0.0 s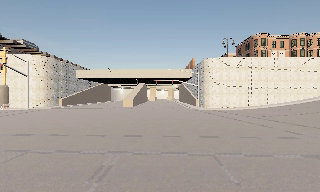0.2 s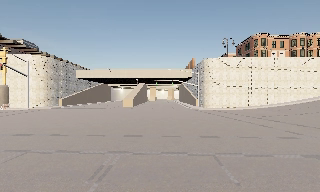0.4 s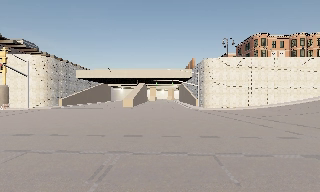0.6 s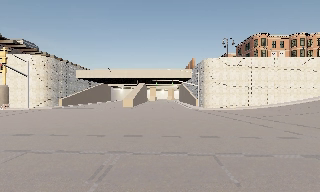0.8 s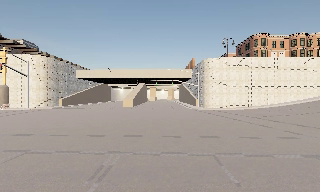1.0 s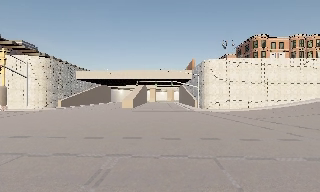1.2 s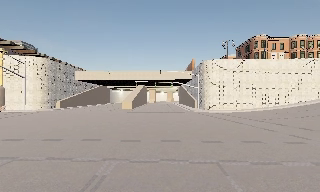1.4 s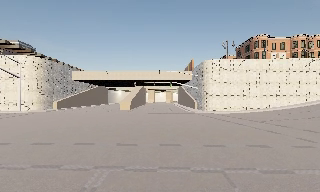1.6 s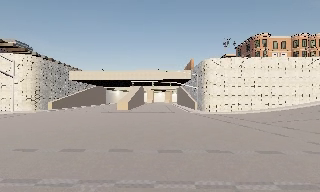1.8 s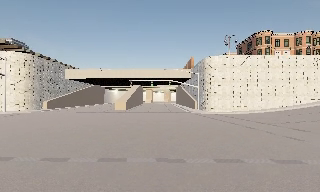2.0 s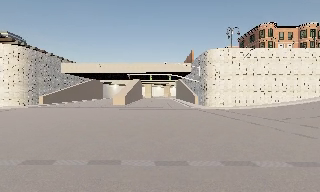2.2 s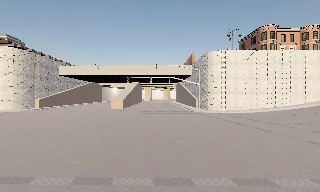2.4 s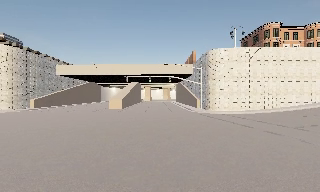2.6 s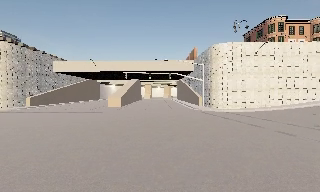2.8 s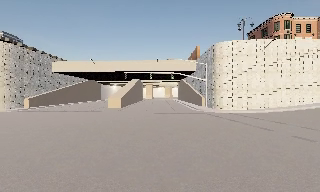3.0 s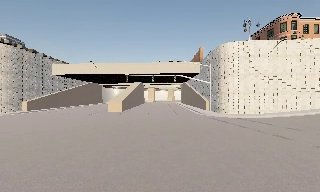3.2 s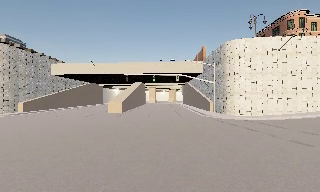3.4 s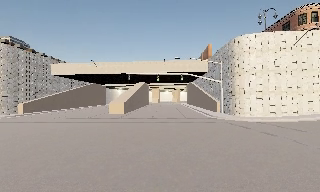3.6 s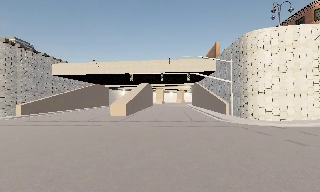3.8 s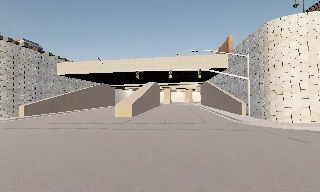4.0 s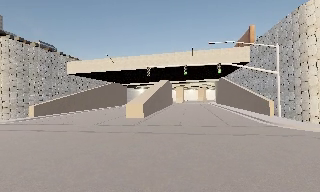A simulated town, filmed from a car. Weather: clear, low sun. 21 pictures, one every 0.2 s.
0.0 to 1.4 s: The camera travels forward, about 1 m, so what stands in front looms larger. It gains speed.
1.4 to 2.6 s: The camera travels forward, about 5 m, so what stands in front looms larger.
2.6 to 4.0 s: The scene slides to the right, as the camera pans about 10 degrees to its left. It travels forward, about 8 m, so what stands in front looms larger. It gains speed.
The film runs forward here.
